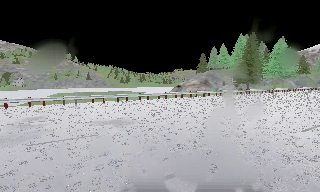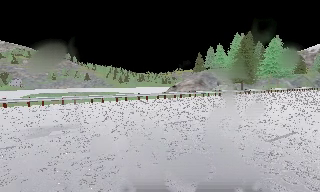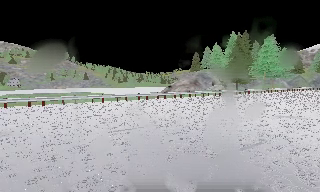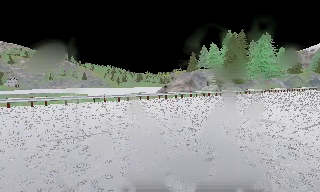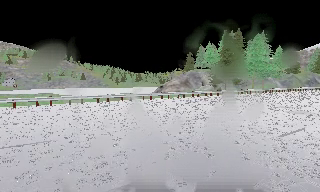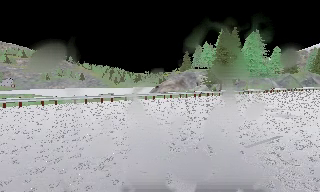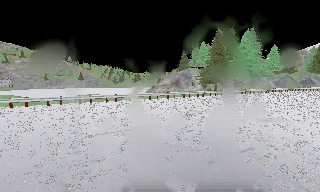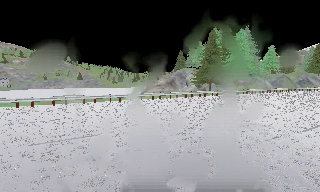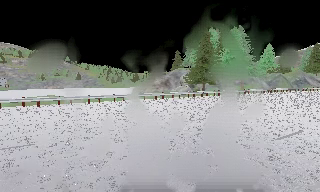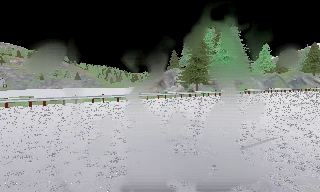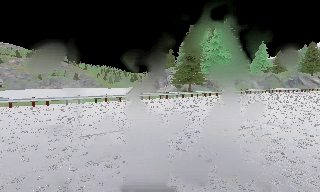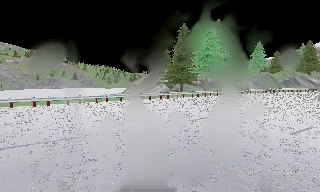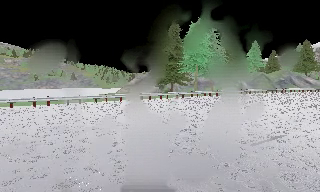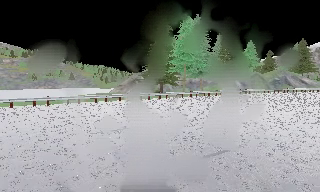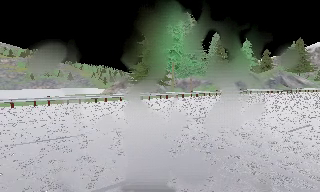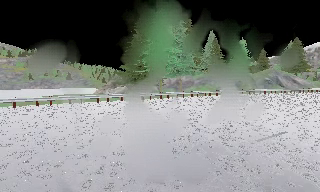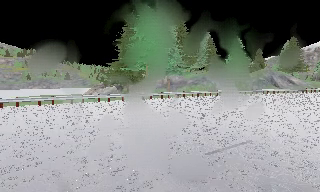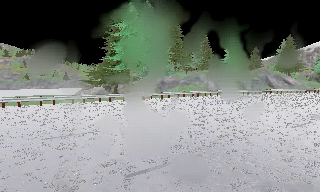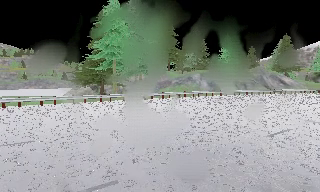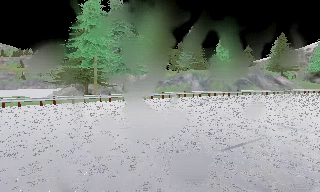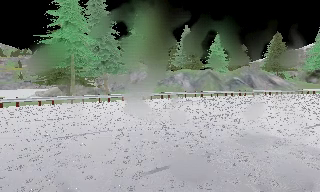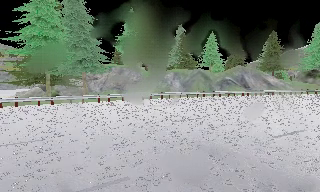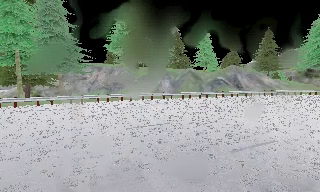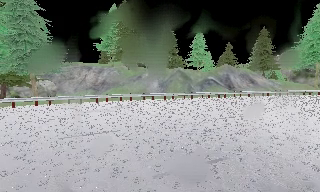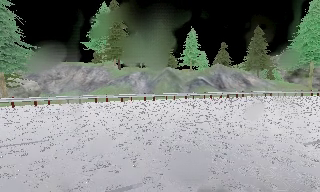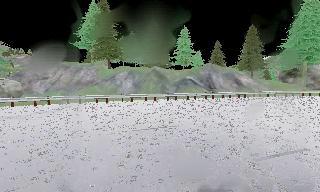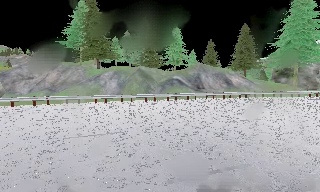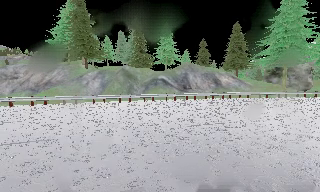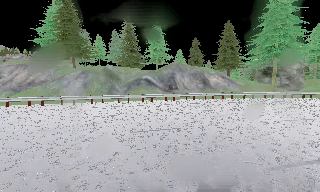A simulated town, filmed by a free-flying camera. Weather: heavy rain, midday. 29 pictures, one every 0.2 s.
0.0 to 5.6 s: The camera travels to its right and forward, about 60 m, so close, fixed things drift to the left.
The film runs backward here.
